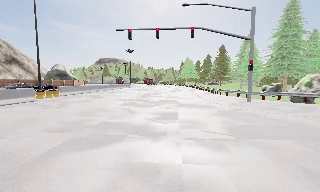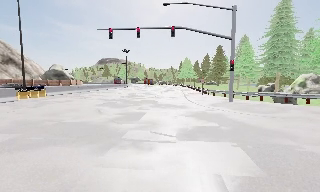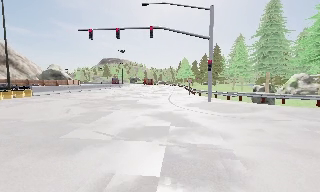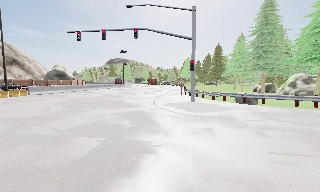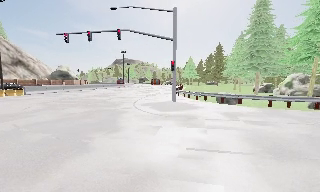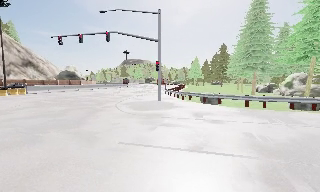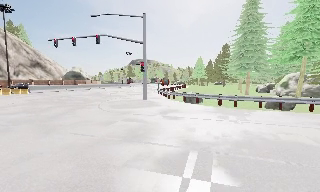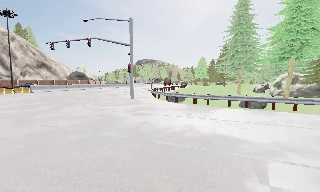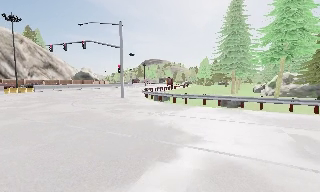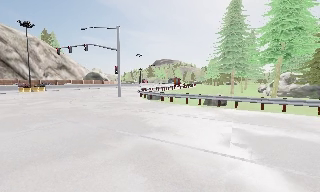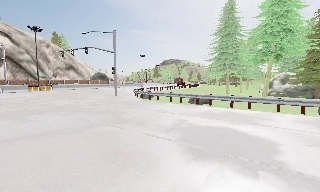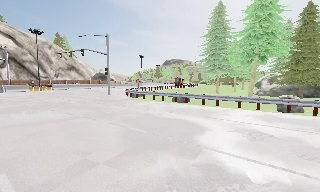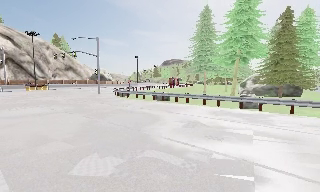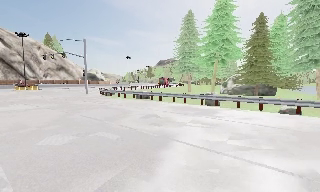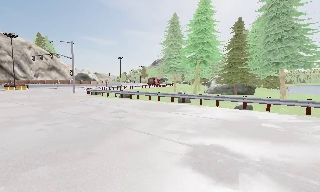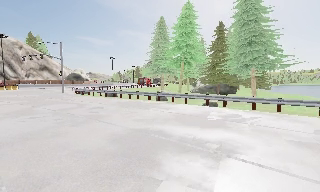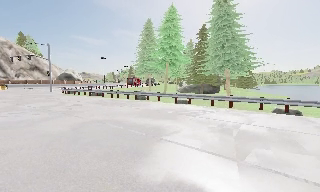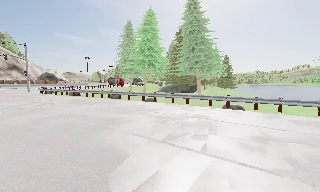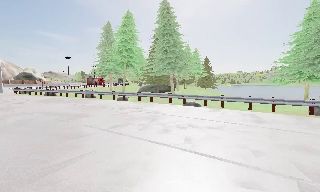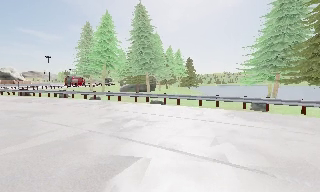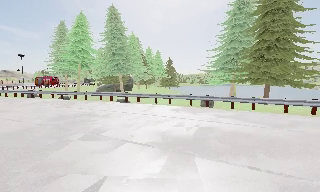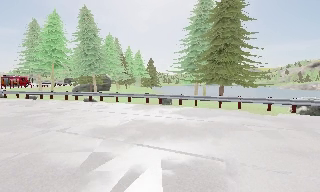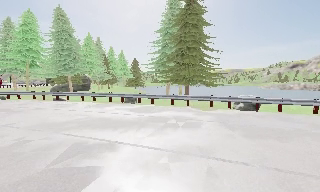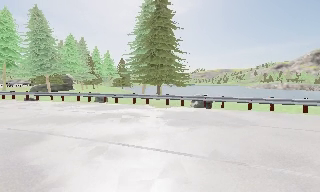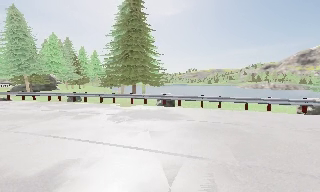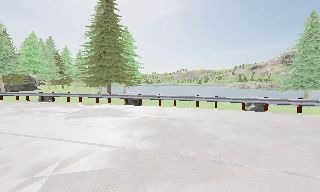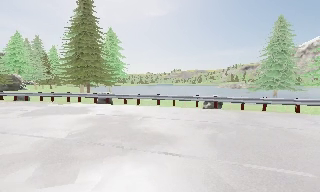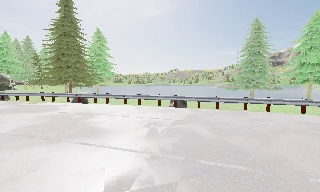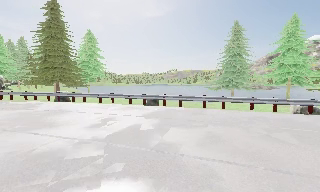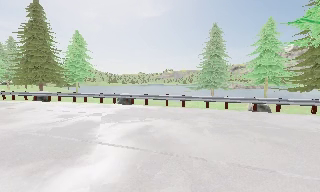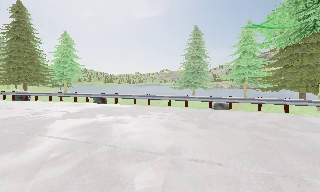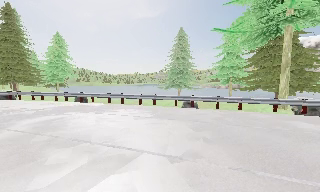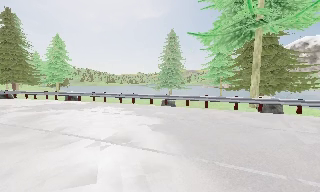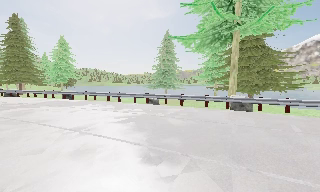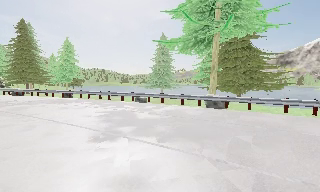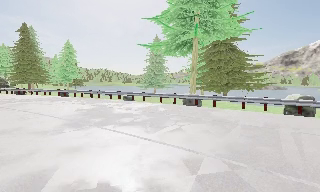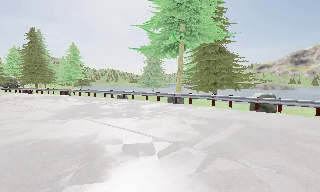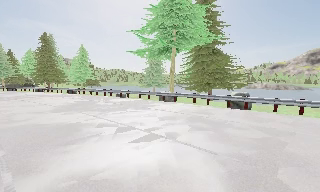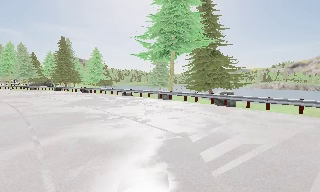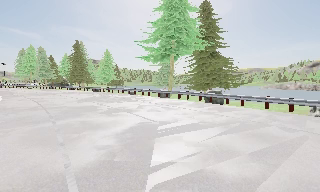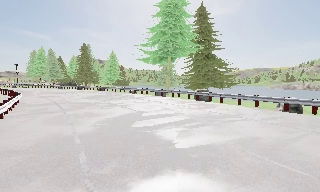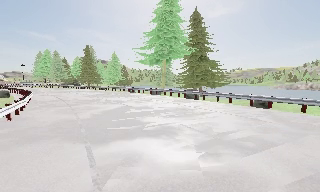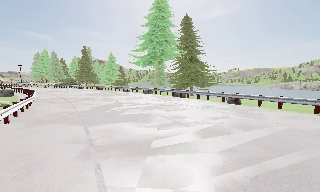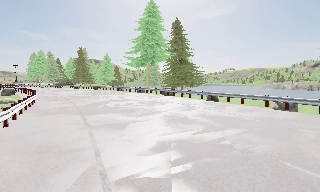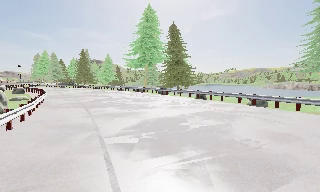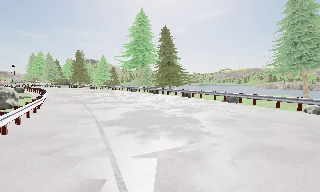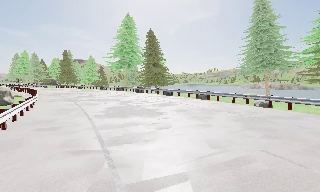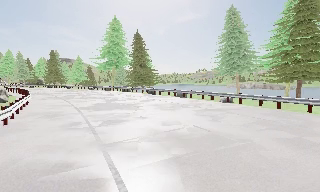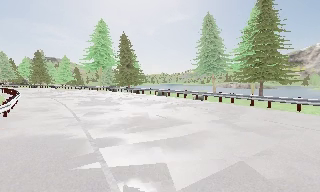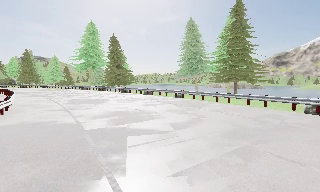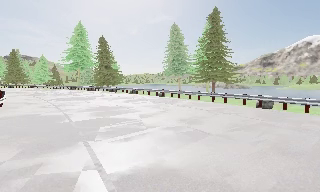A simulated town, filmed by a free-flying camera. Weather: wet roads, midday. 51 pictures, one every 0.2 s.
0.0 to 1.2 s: The camera pans to its left, which is counterclockwise from overhead, by about 10 degrees. It travels to its right, about 12 m, so close, fixed things drift to the left.
1.2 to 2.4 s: The camera pans to its left, which is counterclockwise from overhead, by about 10 degrees. It travels to its right and backward, about 13 m, so close, fixed things drift to the left.
2.4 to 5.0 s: The scene slides to the left, as the camera pans about 45 degrees to its right. It travels to its right and backward, about 30 m, so close, fixed things drift to the left.
5.0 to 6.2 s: The camera travels to its right, about 13 m, so close, fixed things drift to the left.
6.2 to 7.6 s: The camera pans to its left, which is counterclockwise from overhead, by about 20 degrees. It travels to its right and backward, about 15 m, so close, fixed things drift to the left.
7.6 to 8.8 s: The camera travels backward and to its right, about 14 m, so what stands in front gets smaller.
8.8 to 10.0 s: The camera pans to its right, which is clockwise from overhead, by about 20 degrees. It travels backward and to its right, about 14 m, so what stands in front gets smaller.
The film runs backward here.
